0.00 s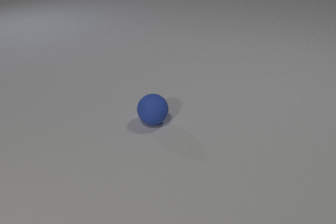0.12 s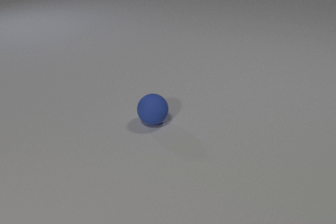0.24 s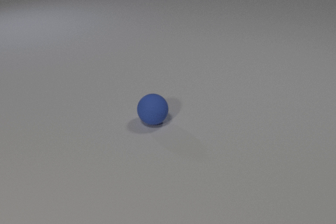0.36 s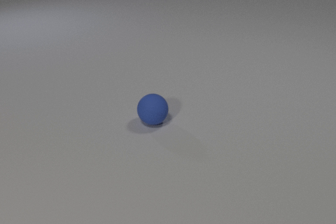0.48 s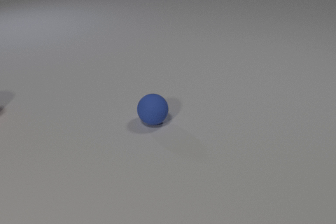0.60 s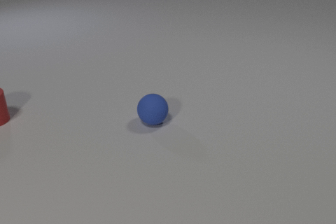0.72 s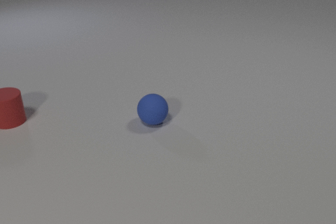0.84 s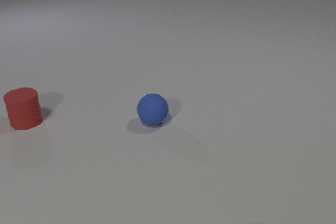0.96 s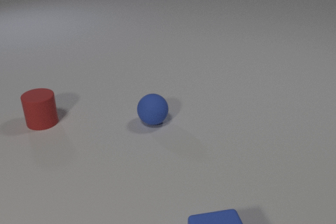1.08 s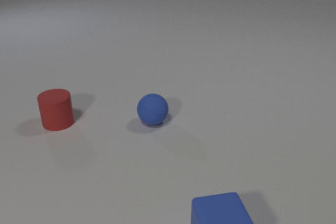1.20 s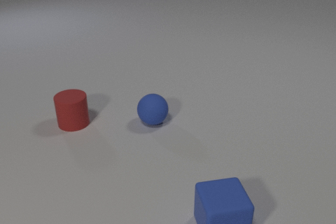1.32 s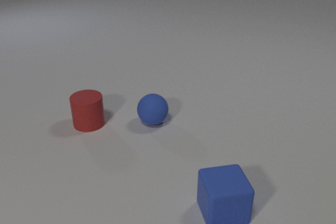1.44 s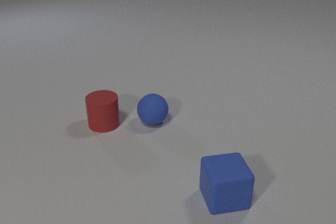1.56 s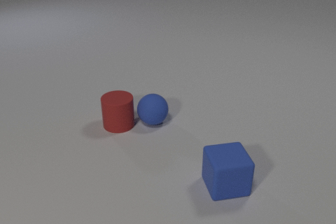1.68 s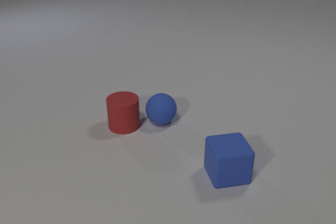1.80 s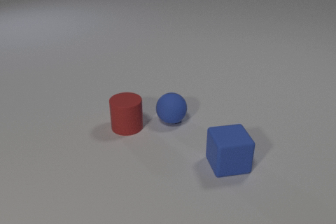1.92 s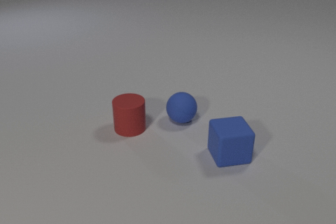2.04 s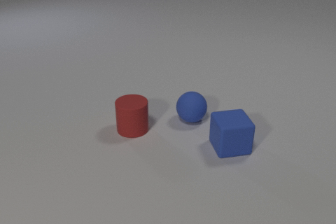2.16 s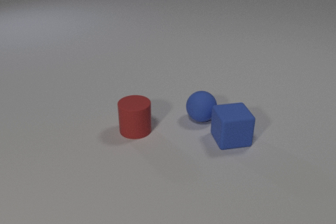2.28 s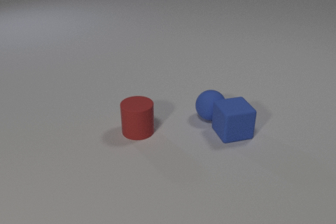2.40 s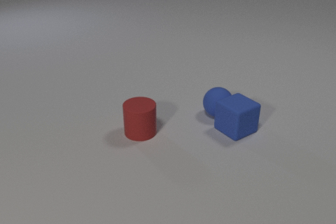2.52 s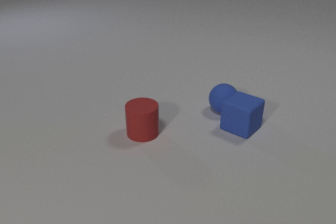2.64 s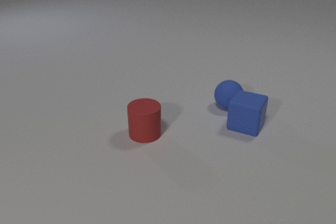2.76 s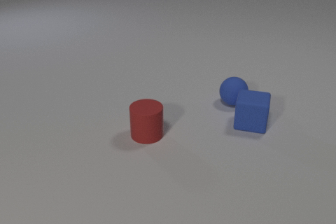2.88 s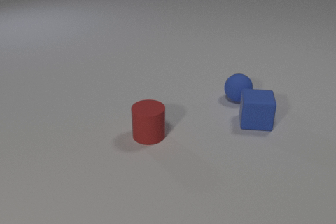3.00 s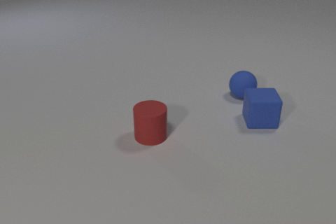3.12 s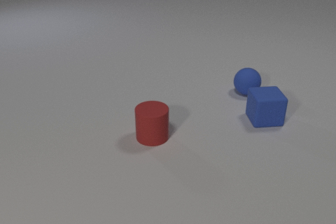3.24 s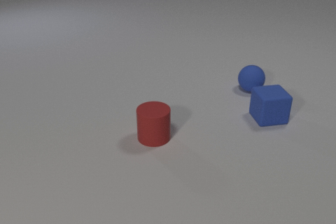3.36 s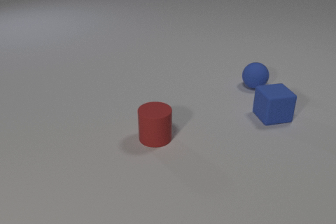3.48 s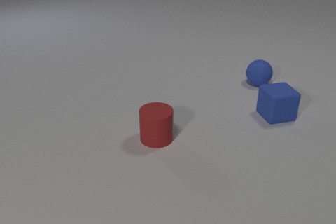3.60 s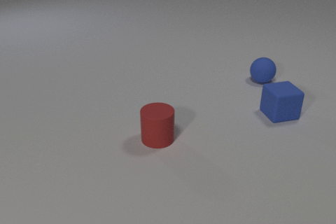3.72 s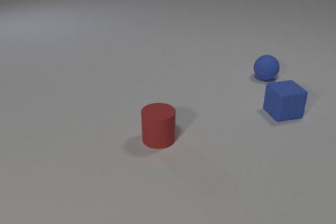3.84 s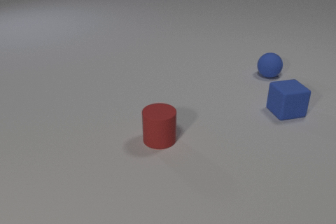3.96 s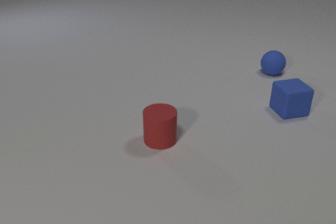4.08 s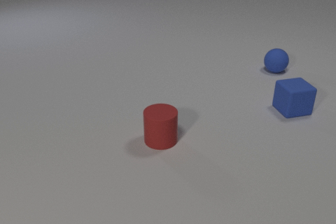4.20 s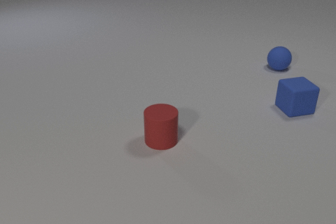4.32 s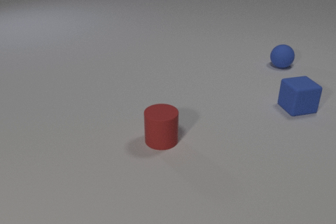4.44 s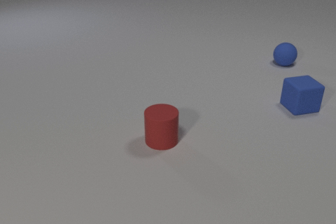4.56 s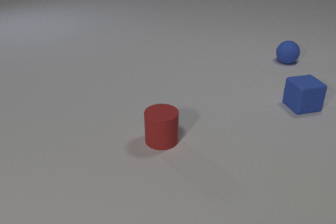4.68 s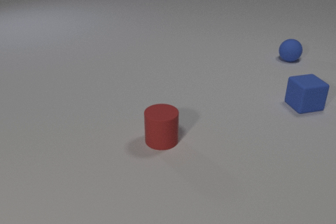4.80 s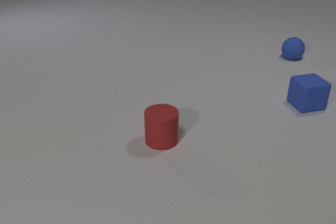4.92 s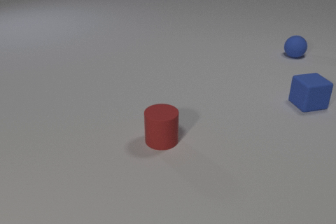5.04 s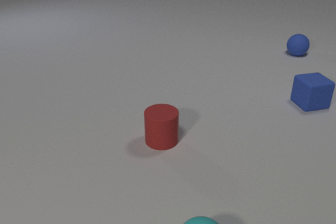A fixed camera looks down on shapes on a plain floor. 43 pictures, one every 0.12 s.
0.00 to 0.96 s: The red rubber cylinder comes in at the left edge, slides to the right and toward the camera. The blue rubber cube comes in at the bottom edge, slides away from the camera.
0.96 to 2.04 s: The red rubber cylinder slides to the right. The blue rubber sphere rolls to the right. The blue rubber cube slides away from the camera. The red rubber cylinder and the blue rubber sphere collide.
2.04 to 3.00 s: The red rubber cylinder slides to the right and toward the camera. The blue rubber sphere rolls away from the camera and to the right. The blue rubber cube slides away from the camera and to the right, spins counterclockwise seen from above by about 75 degrees, its near face sliding to the right. The blue rubber sphere and the blue rubber cube collide.
3.00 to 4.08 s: The red rubber cylinder slides to the right and toward the camera. The blue rubber sphere rolls away from the camera and to the right. The blue rubber cube slides away from the camera and to the right.
4.08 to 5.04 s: The blue rubber sphere rolls away from the camera. The cyan rubber sphere comes in at the bottom edge. The blue rubber cube slides away from the camera and to the right.
What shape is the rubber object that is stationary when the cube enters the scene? sphere.
What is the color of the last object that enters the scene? cyan.
How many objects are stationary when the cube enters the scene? 1.
